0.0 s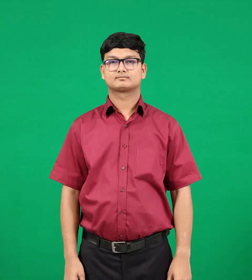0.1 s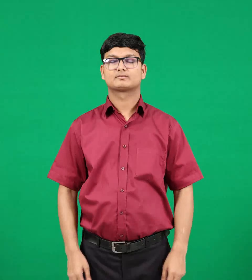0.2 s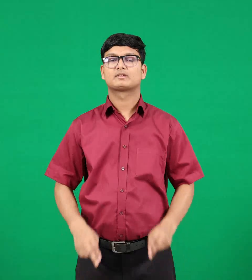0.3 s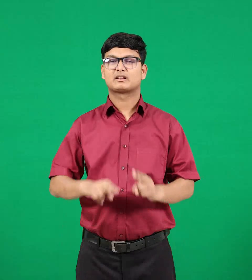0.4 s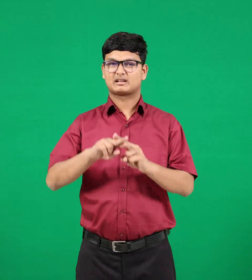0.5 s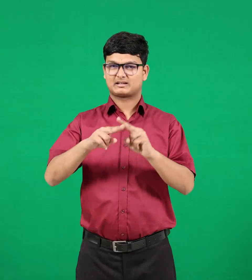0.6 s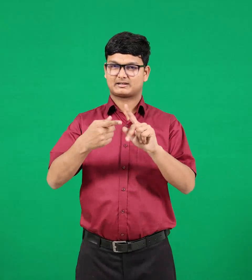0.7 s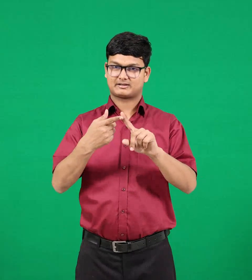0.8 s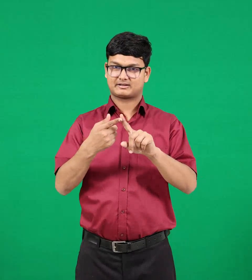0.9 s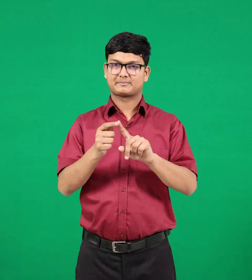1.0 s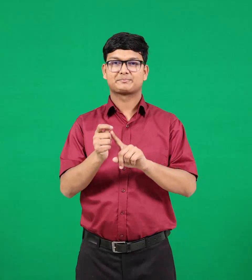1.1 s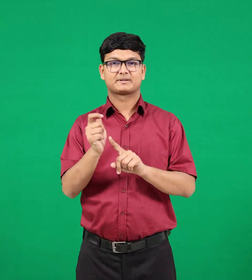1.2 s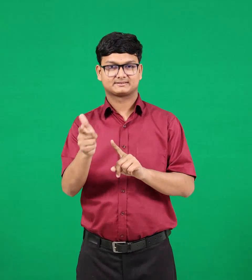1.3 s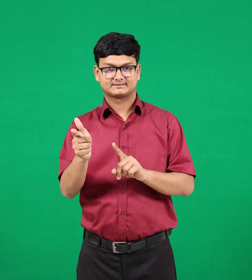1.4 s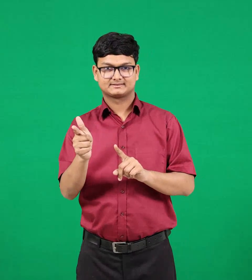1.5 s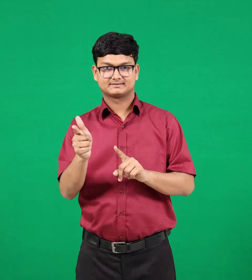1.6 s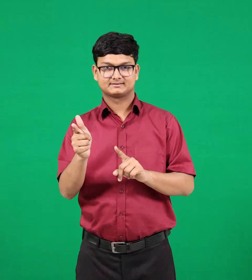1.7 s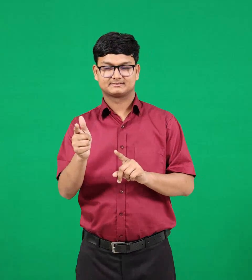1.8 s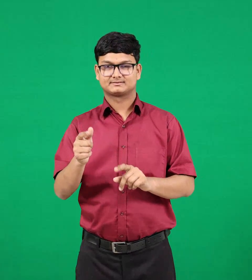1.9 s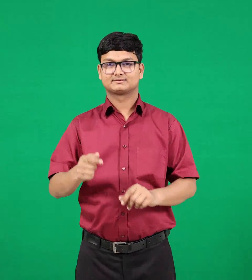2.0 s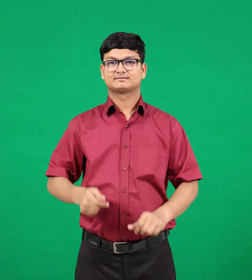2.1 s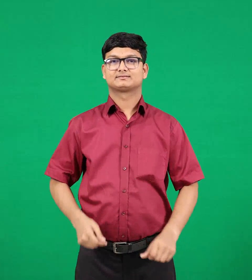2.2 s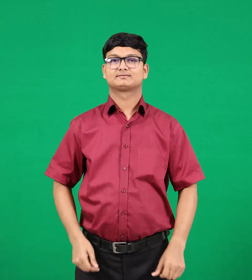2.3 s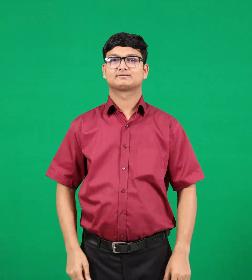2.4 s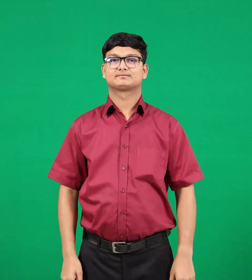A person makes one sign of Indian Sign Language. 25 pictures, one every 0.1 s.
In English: fees
